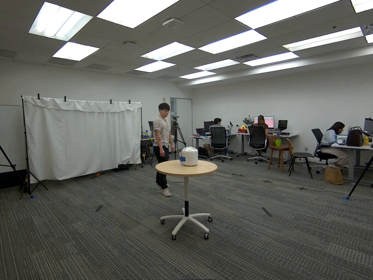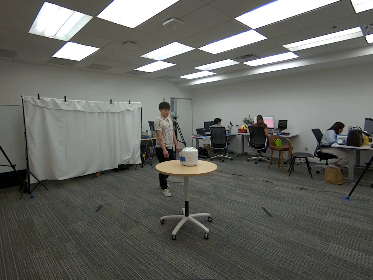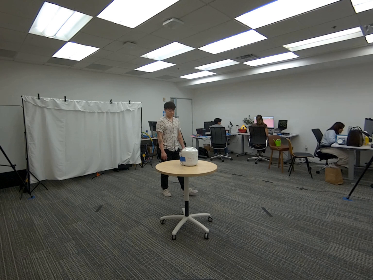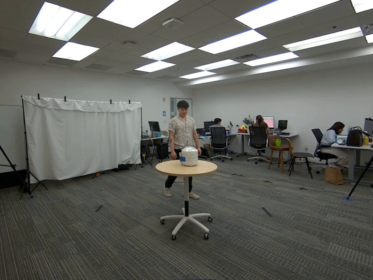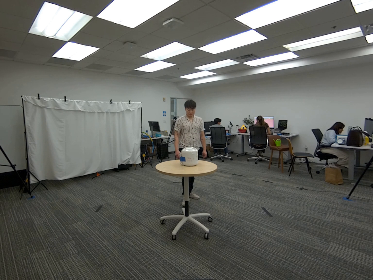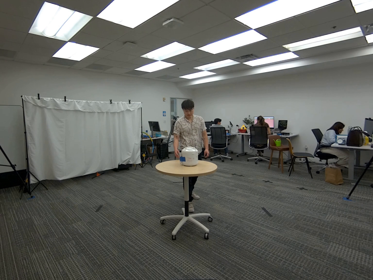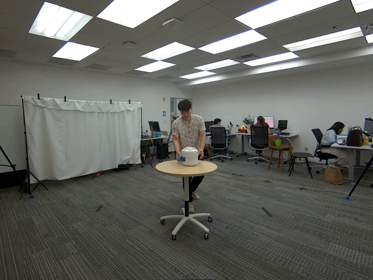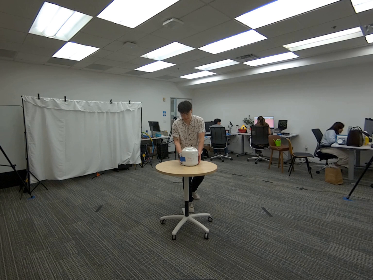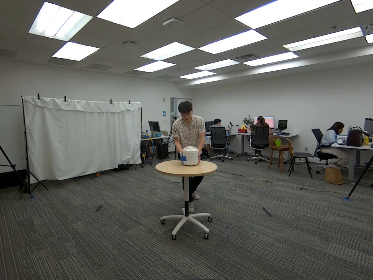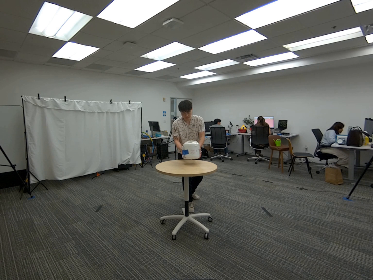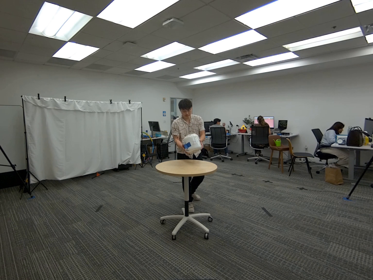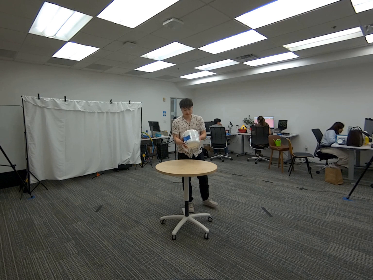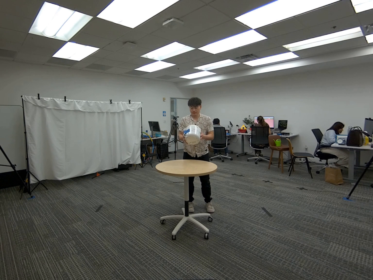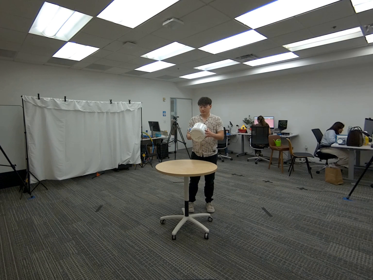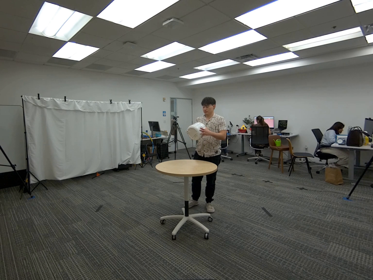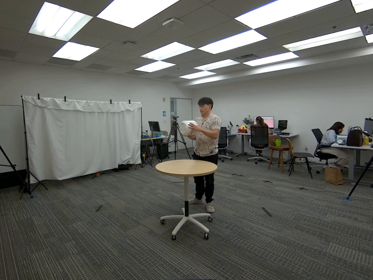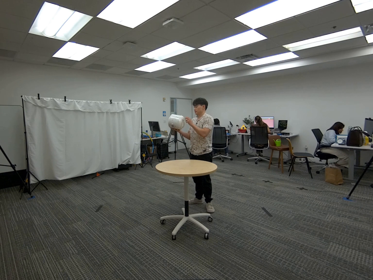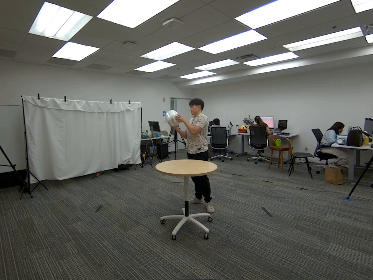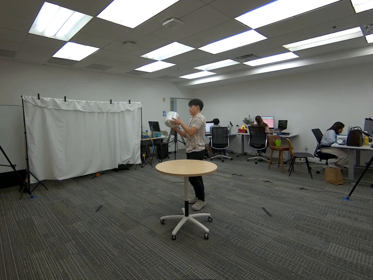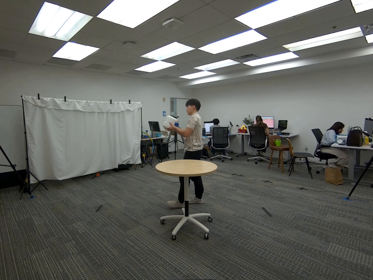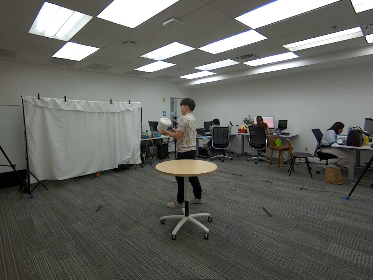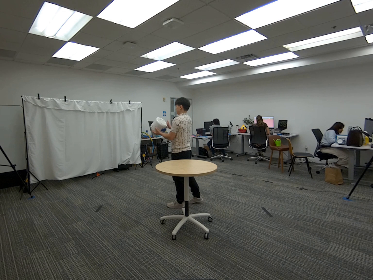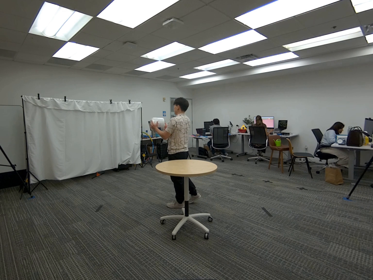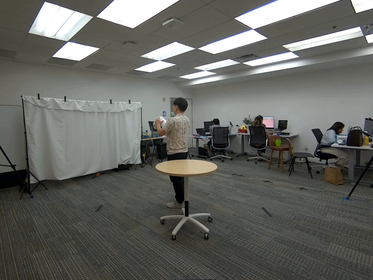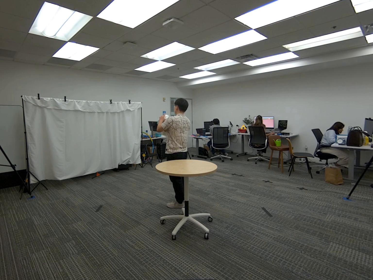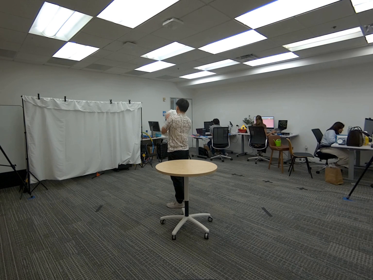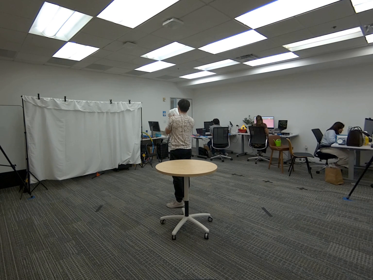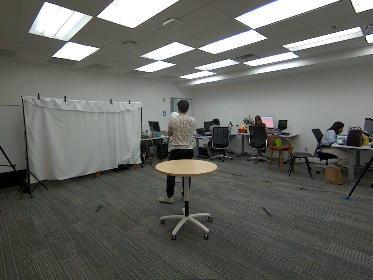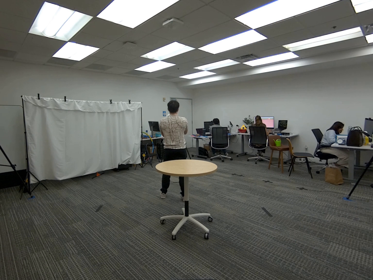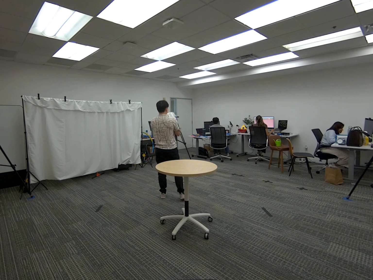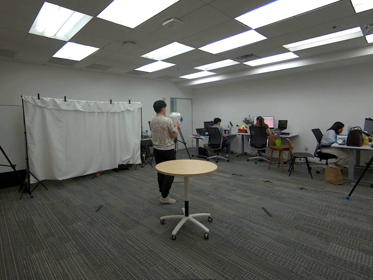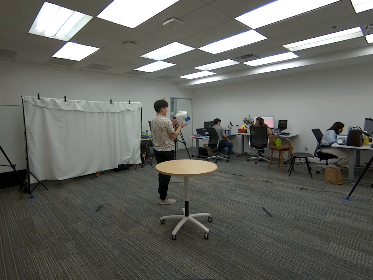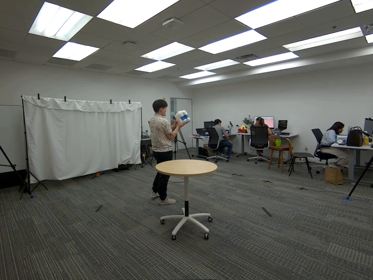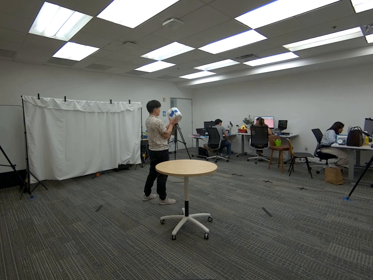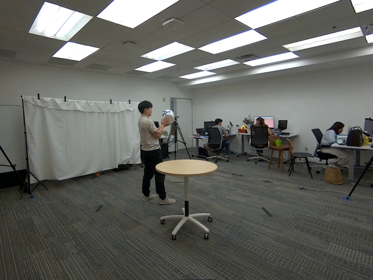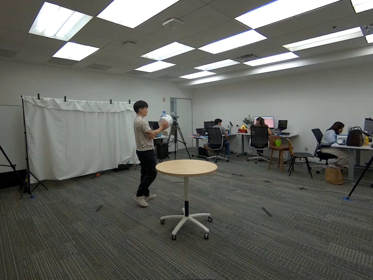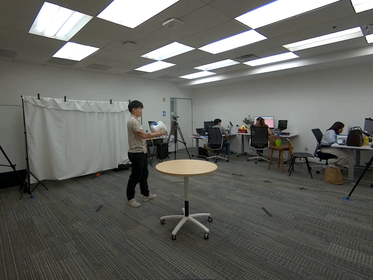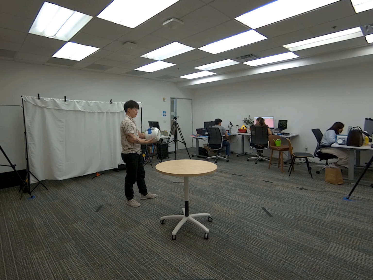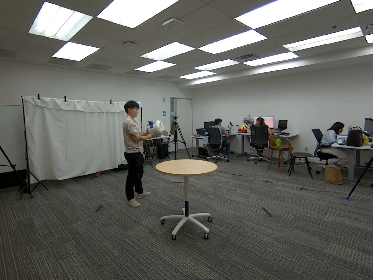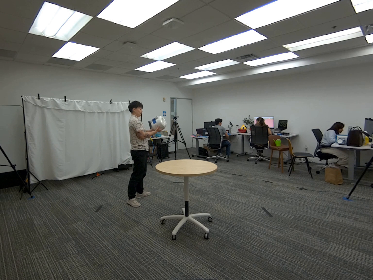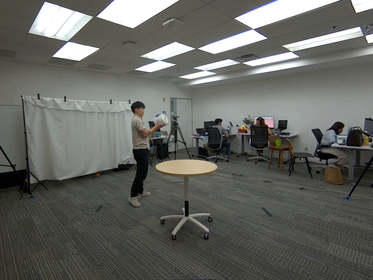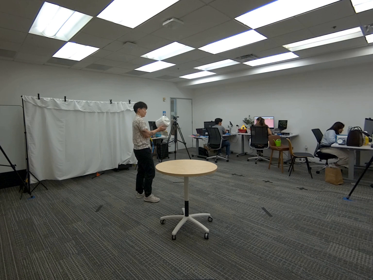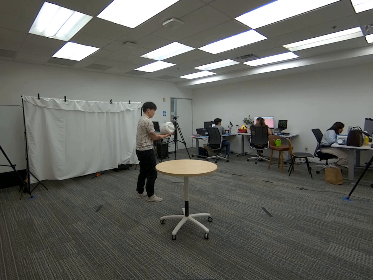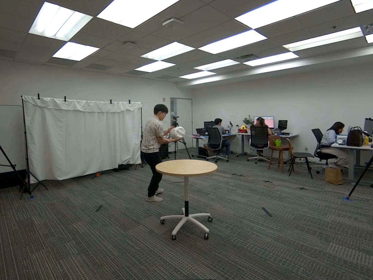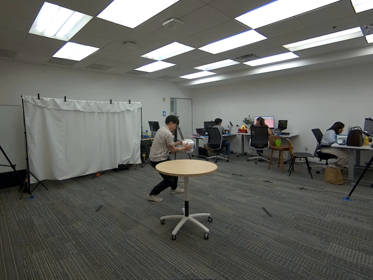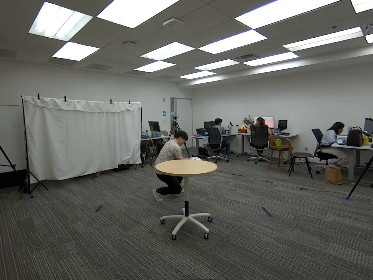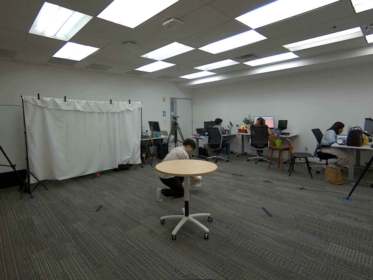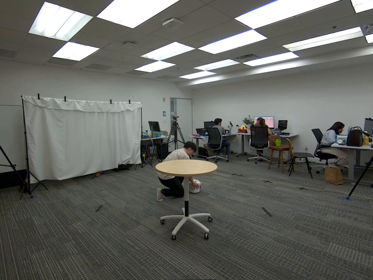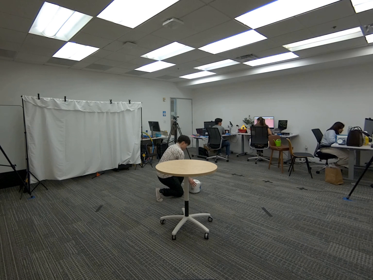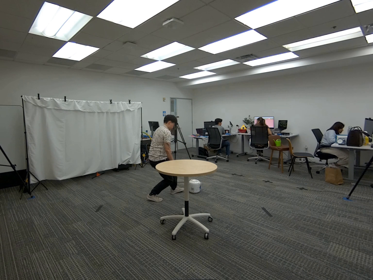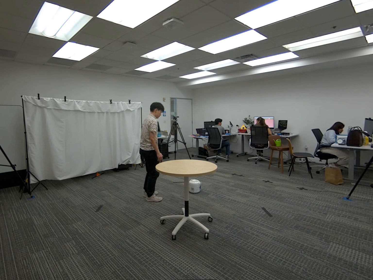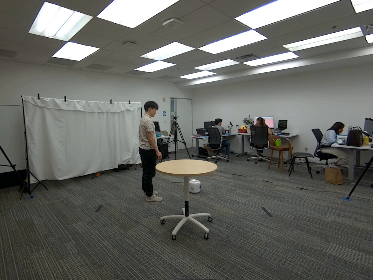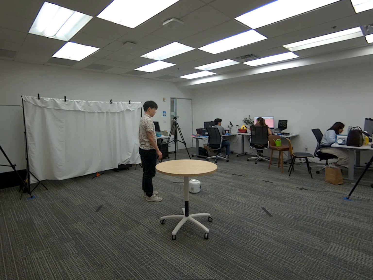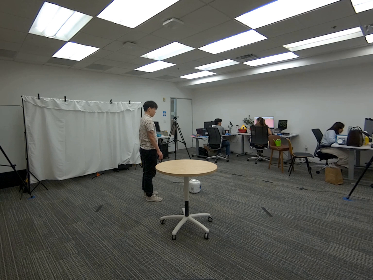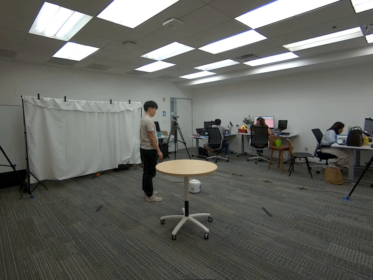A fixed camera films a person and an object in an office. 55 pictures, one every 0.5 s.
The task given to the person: Walk over to the rice cooker on the round table and pick up the rice cooker using both hands. Rotate the rice cooker a few times and place on the ground when finished.
